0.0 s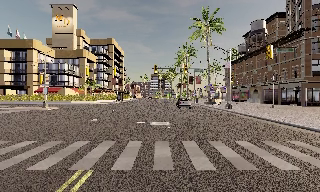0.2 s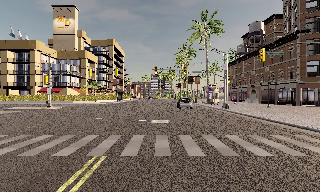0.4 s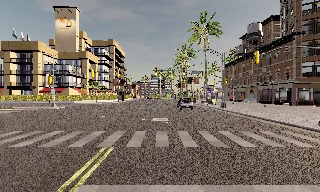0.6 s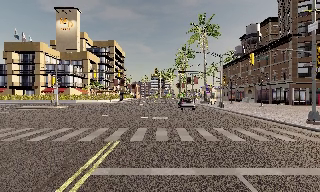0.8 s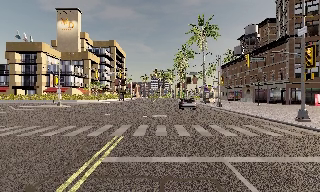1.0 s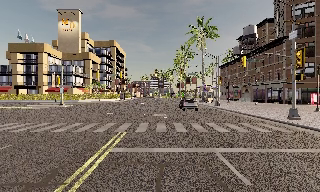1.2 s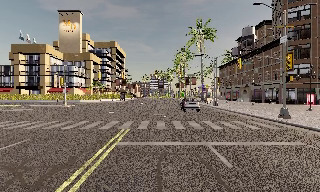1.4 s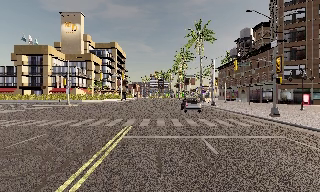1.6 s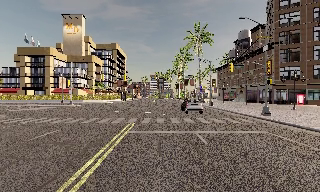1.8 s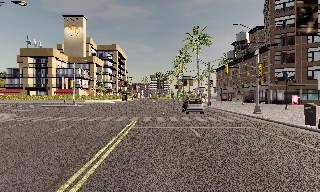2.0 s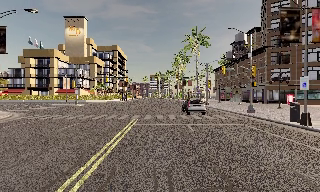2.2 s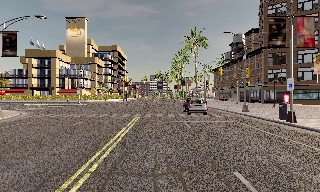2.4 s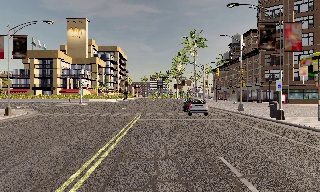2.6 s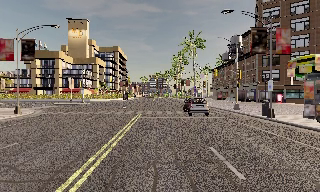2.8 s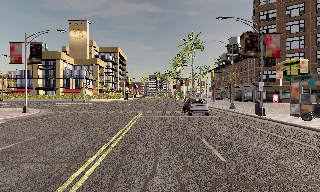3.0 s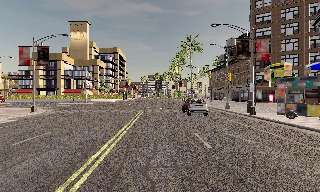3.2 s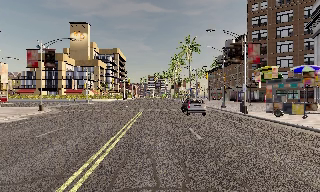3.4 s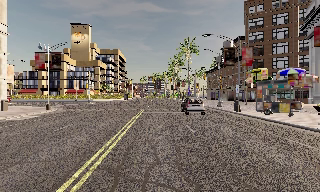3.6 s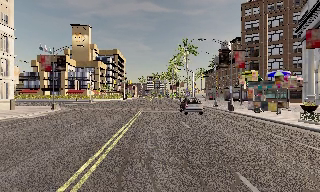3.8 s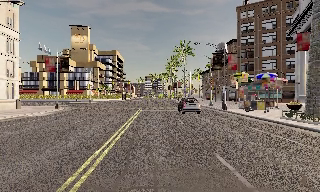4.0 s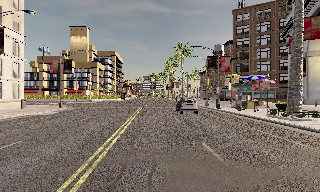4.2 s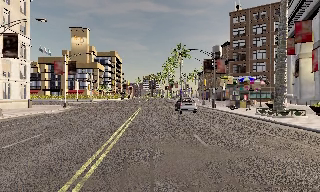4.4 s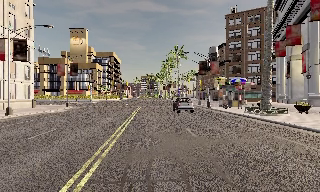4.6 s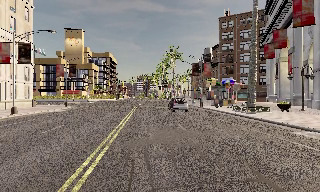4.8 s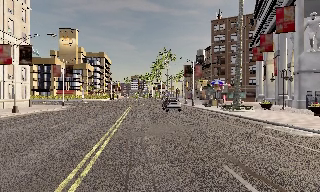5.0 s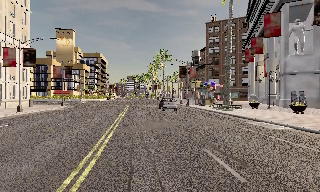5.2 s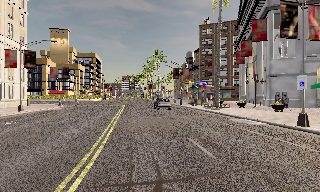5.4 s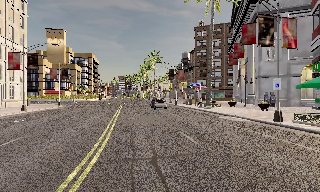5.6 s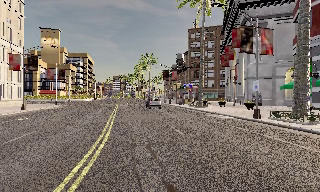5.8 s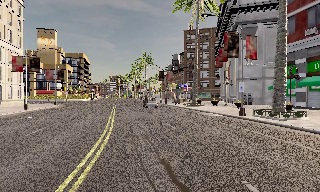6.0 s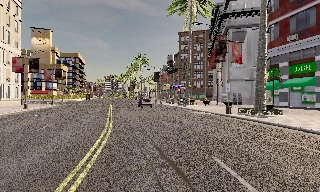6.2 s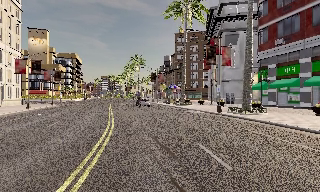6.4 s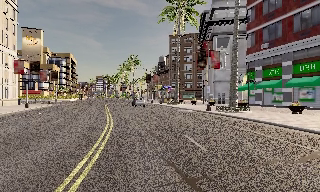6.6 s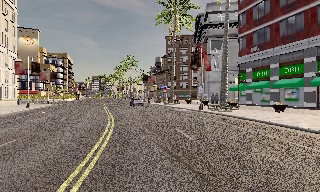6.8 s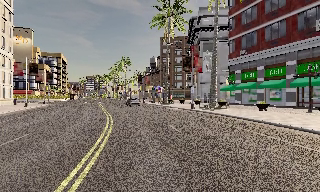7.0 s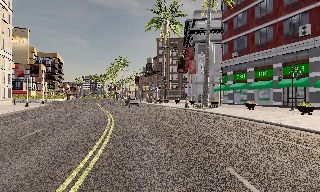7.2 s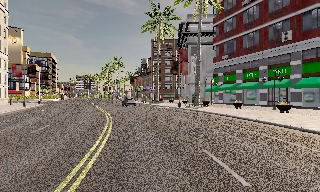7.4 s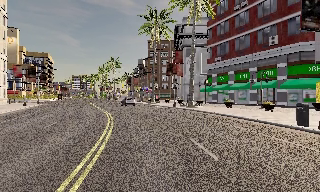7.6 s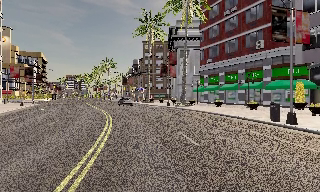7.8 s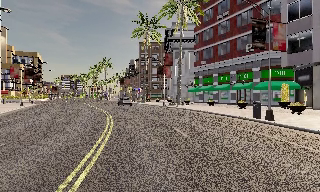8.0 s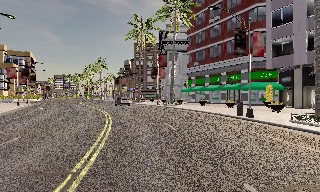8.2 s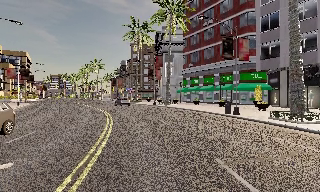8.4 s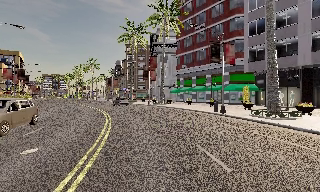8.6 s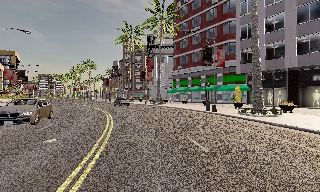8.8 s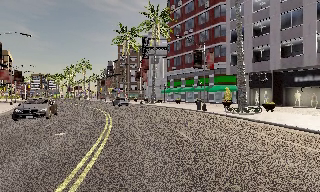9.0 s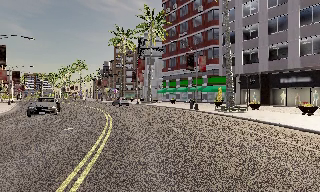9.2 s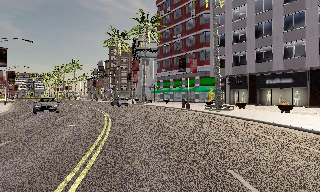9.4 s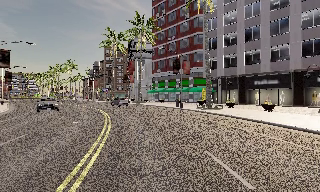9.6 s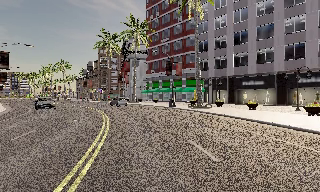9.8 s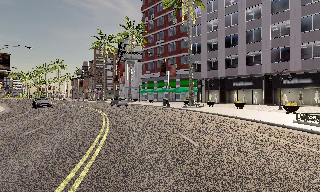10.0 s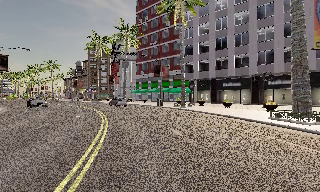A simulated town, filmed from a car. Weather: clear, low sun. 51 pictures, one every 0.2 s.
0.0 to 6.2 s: The camera pans to its right, which is clockwise from overhead, by about 20 degrees. It travels backward, about 35 m, so what stands in front gets smaller.
6.2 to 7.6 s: The camera swings to its right by about 10 degrees, and the scene slides to the left. It travels backward, about 9 m, so what stands in front gets smaller.
7.6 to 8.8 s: The camera travels backward, about 8 m, so what stands in front gets smaller.
8.8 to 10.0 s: The scene slides to the left, as the camera pans about 10 degrees to its right. It travels backward, about 8 m, so what stands in front gets smaller.
The film runs backward here.
